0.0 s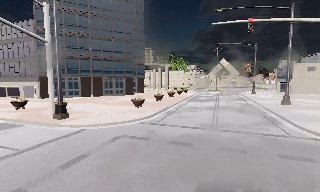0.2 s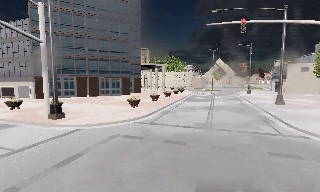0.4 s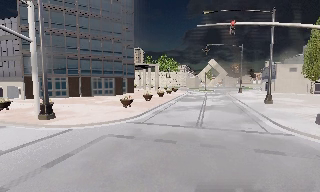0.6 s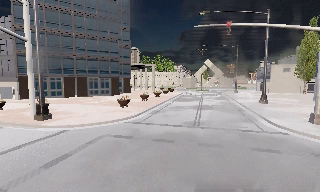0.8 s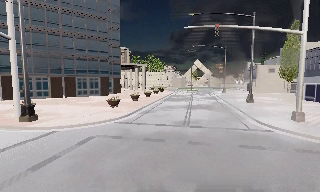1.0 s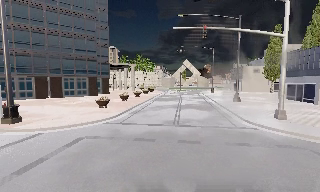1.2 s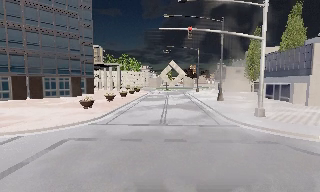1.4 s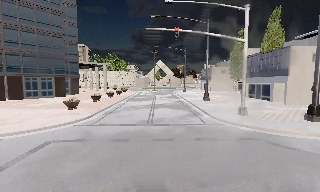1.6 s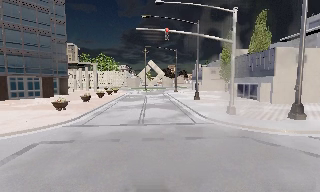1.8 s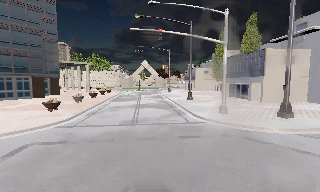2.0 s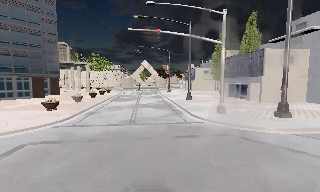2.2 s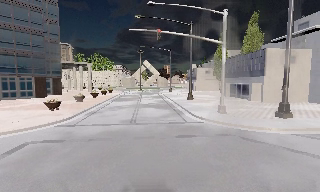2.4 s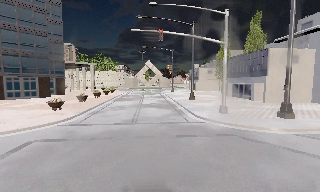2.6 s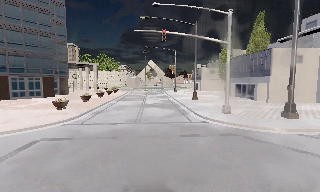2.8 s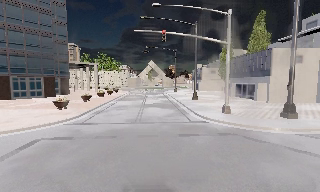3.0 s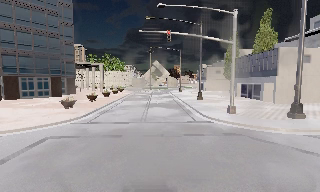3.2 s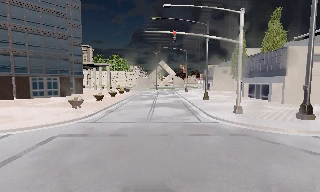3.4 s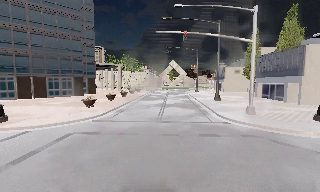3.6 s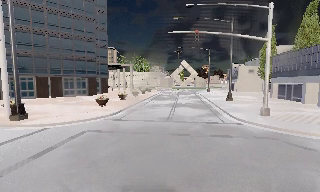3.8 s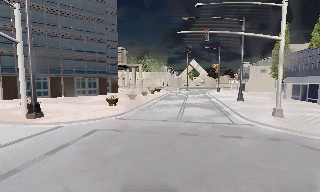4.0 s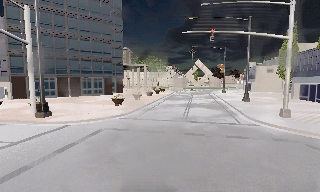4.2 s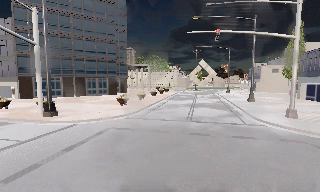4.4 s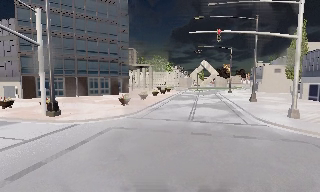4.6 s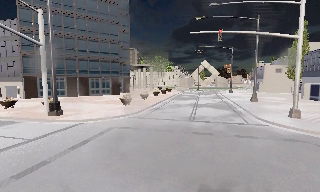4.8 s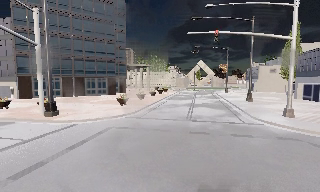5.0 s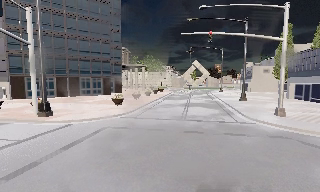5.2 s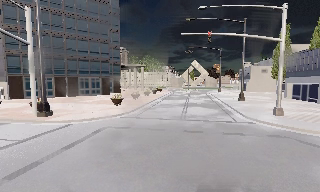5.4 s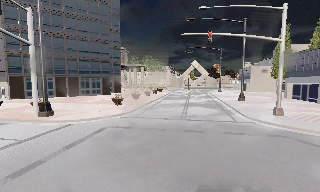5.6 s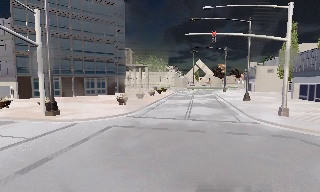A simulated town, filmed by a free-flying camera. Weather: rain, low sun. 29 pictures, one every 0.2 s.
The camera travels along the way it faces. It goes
backward.
0.0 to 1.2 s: The camera pans to its right, which is clockwise from overhead, by about 15 degrees. It travels backward, about 0.5 m, so what stands in front gets smaller.
1.2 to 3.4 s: The camera travels backward, about 1 m, so what stands in front gets smaller.
3.4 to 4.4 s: The camera swings to its left by about 10 degrees, and the scene slides to the right.
4.4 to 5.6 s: The camera shifts only a little, or ends up much as it began.
The film runs backward here.
